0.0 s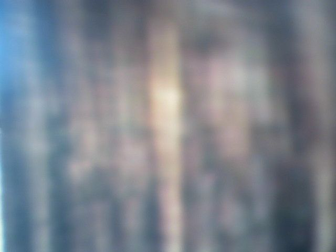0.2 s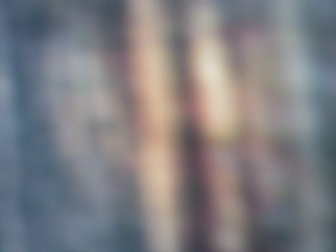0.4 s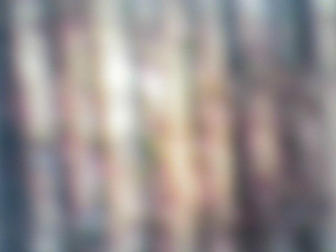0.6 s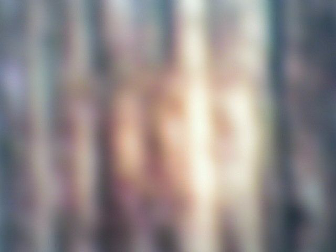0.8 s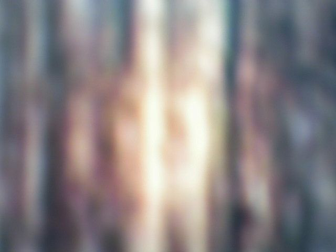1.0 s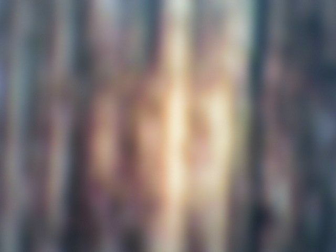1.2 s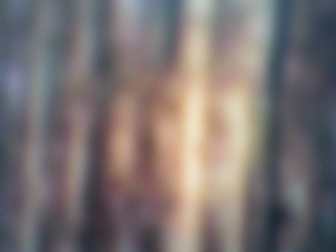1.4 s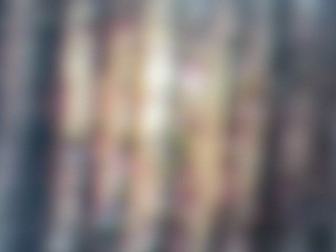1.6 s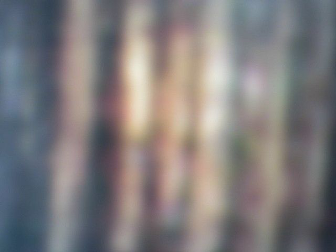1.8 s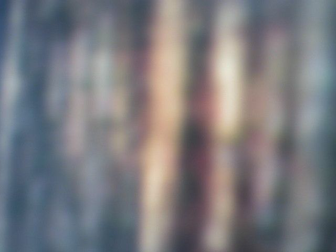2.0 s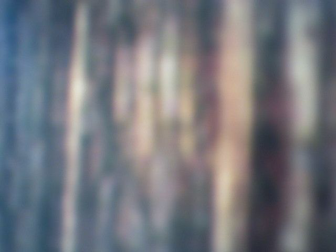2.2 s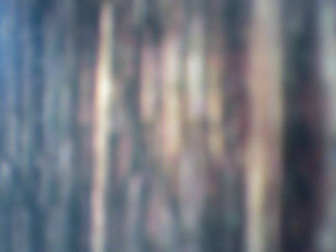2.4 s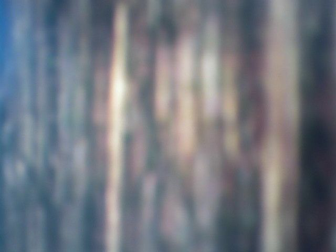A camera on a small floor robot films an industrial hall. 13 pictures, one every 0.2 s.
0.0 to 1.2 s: The camera pans to its right, which is clockwise from overhead, by about 30 degrees.
1.2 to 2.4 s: The scene slides to the right, as the camera pans about 25 degrees to its left.
The film runs backward here.
